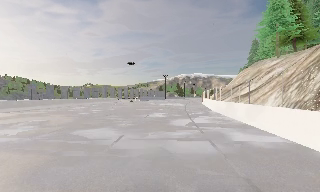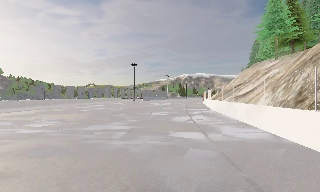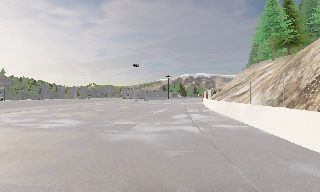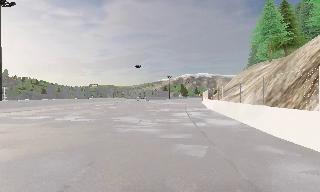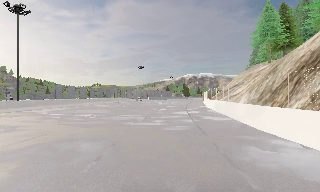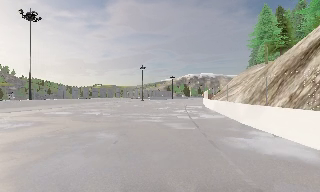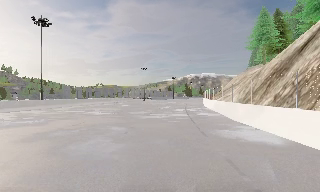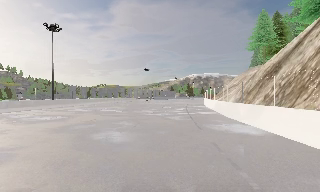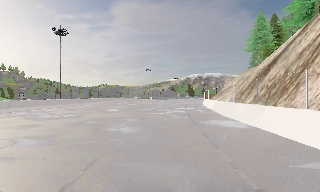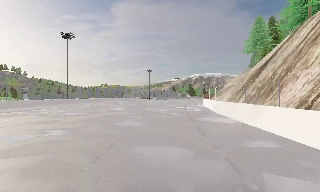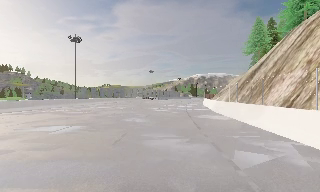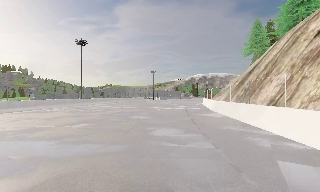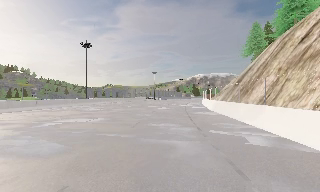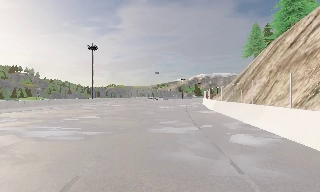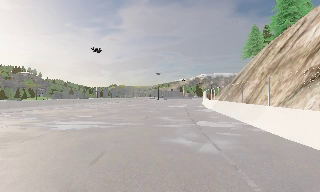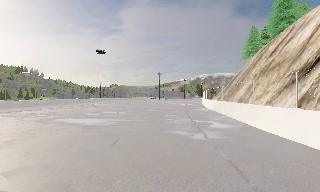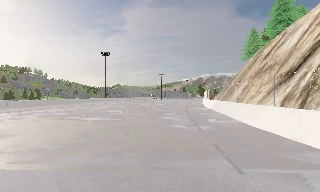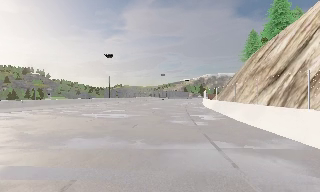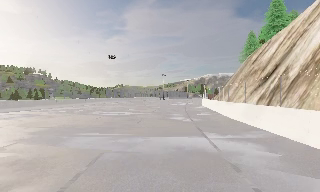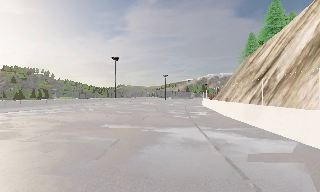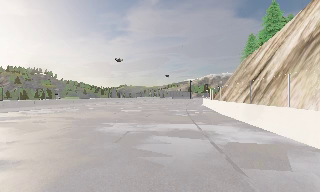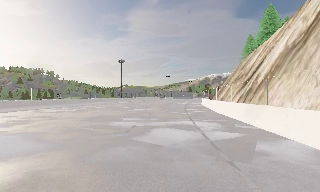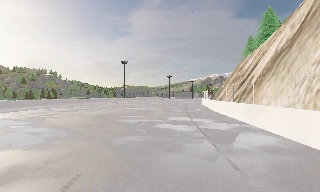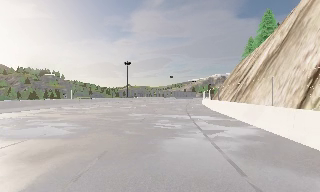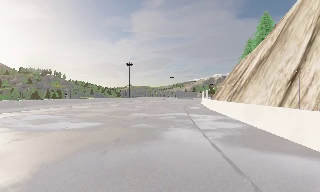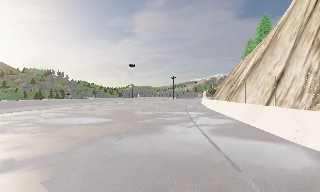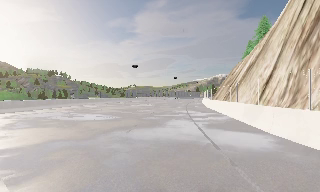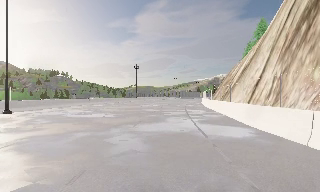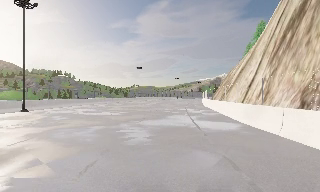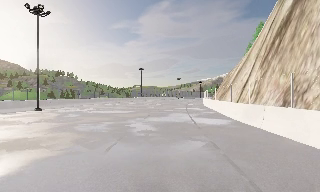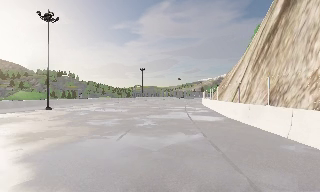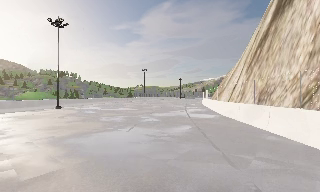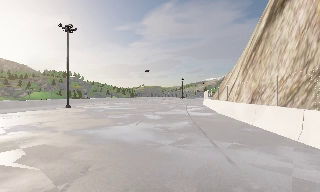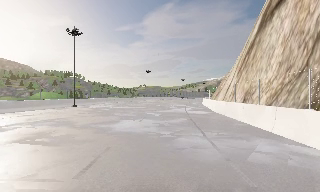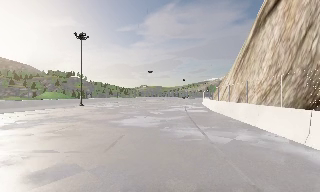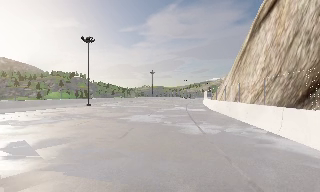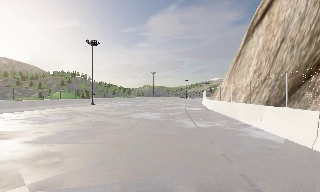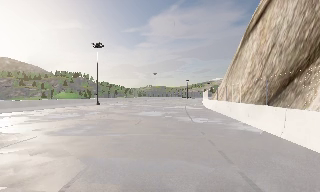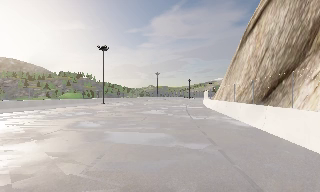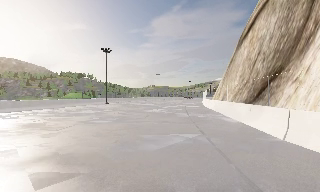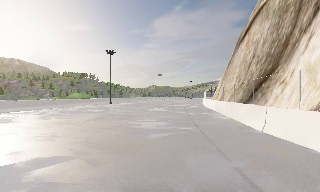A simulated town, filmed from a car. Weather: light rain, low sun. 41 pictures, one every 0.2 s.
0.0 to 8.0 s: The camera pans to its left, which is counterclockwise from overhead, by about 20 degrees. It travels backward, about 60 m, so what stands in front gets smaller.
The film runs backward here.
